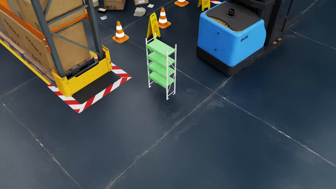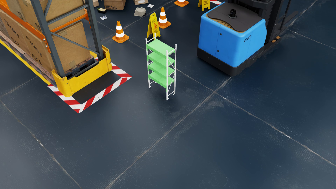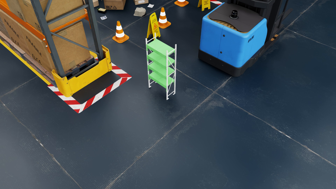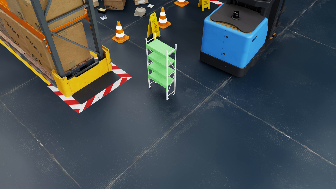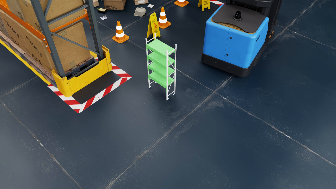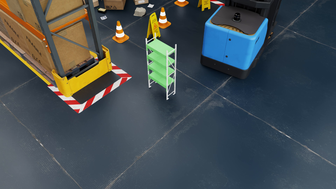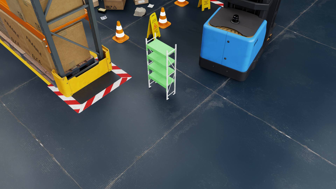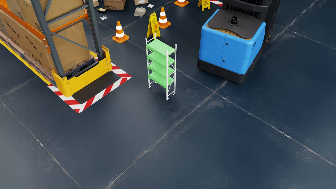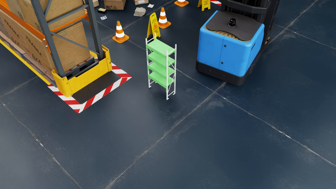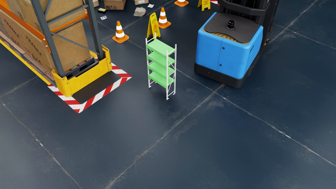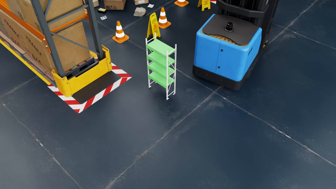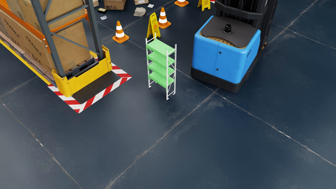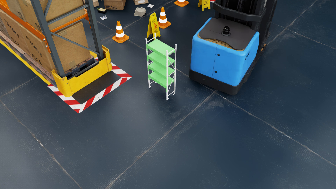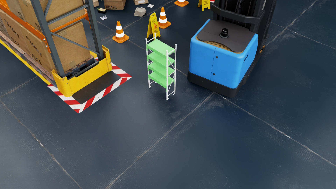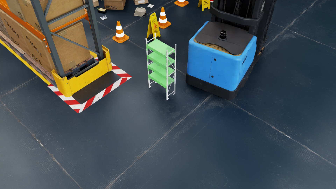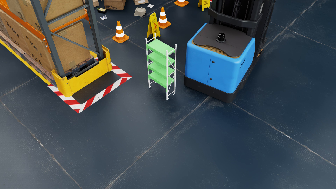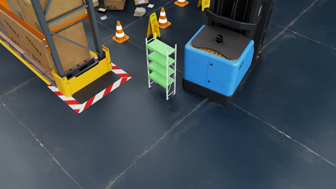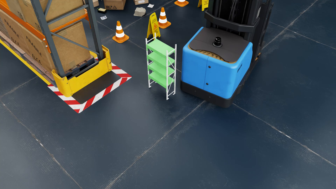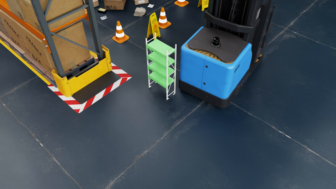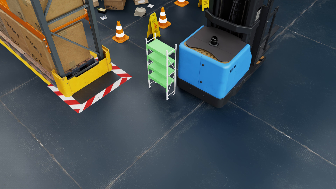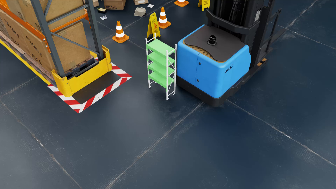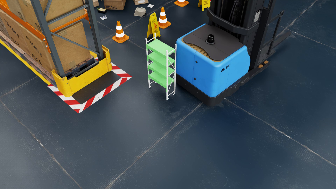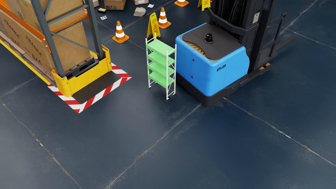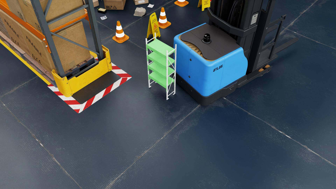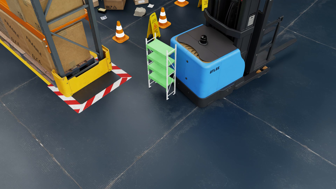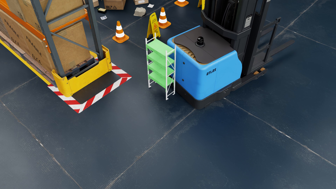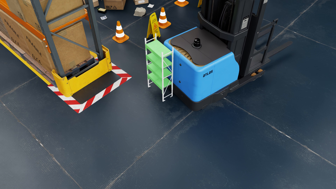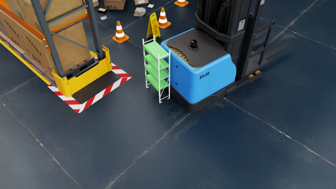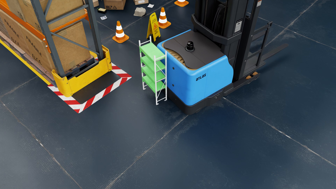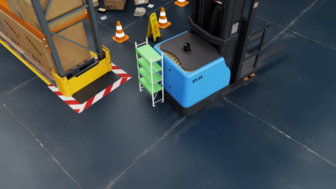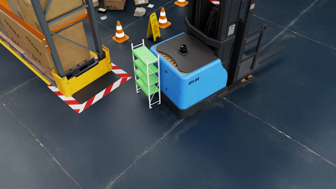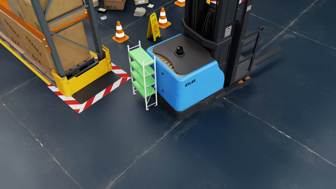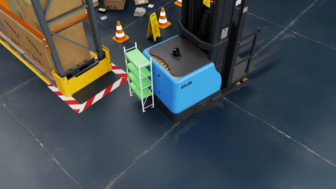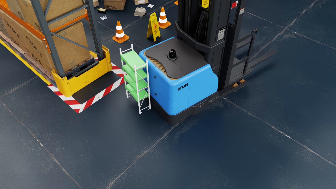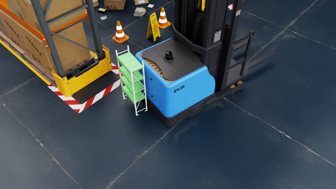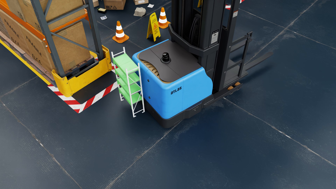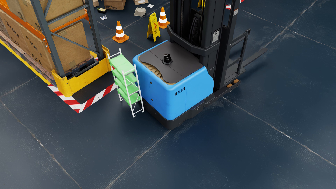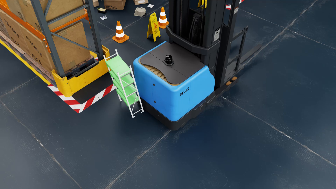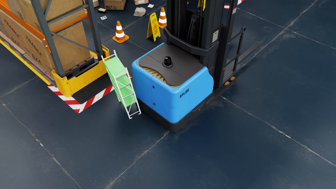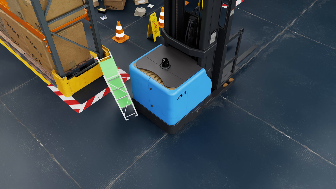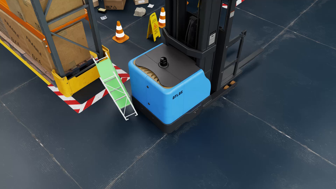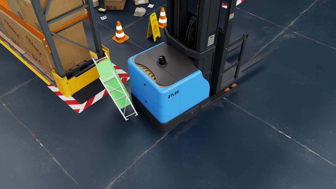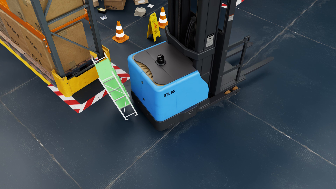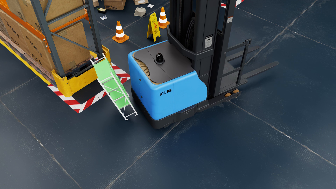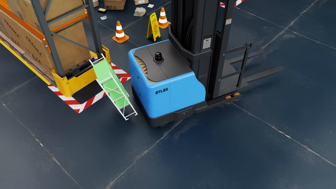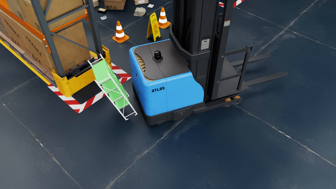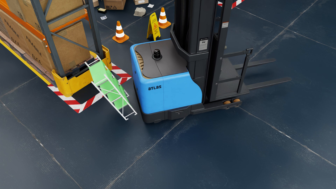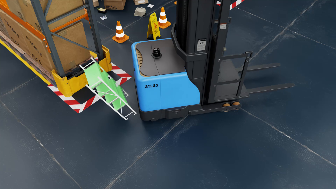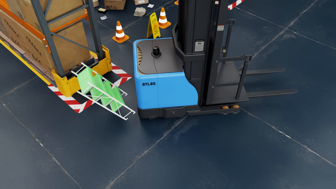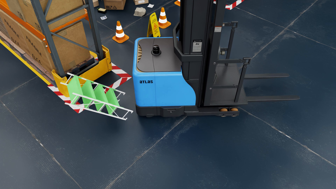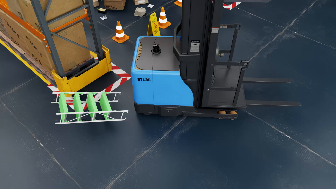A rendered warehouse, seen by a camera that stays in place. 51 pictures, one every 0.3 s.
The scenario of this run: A forklift runs into an object in its way.
